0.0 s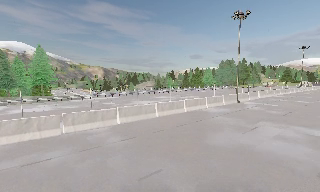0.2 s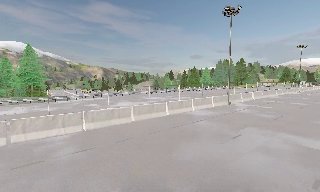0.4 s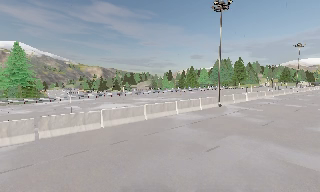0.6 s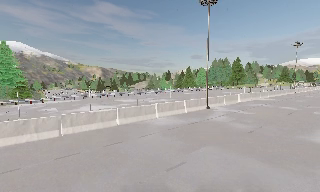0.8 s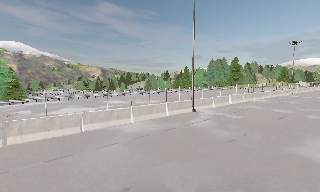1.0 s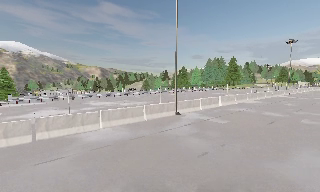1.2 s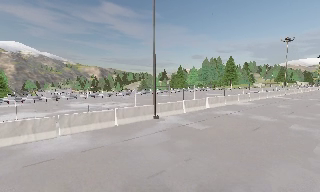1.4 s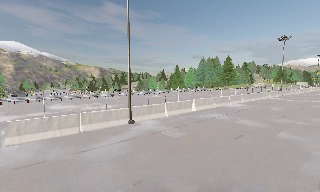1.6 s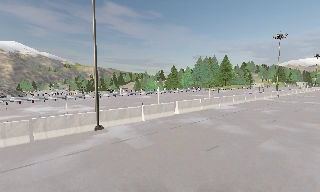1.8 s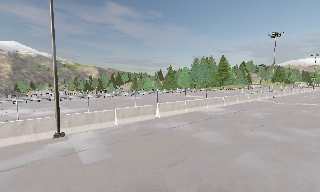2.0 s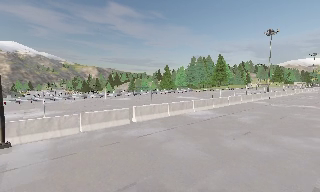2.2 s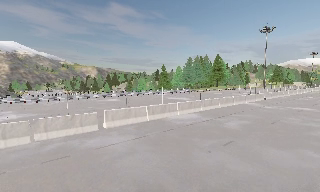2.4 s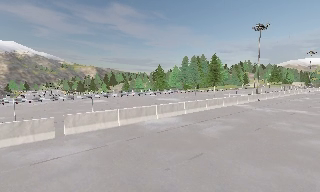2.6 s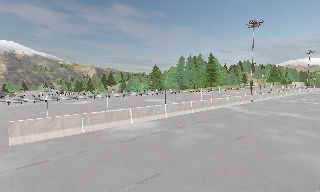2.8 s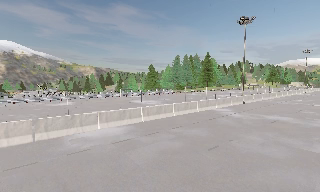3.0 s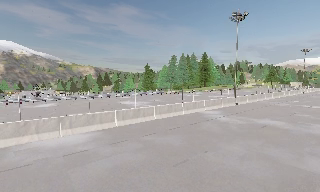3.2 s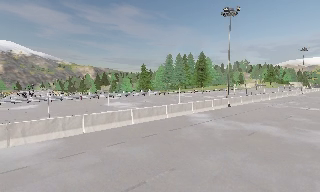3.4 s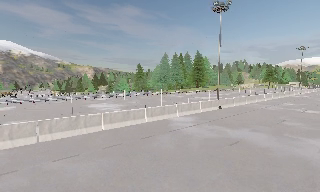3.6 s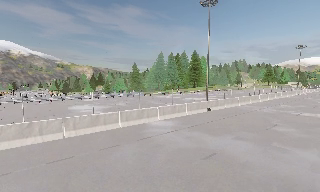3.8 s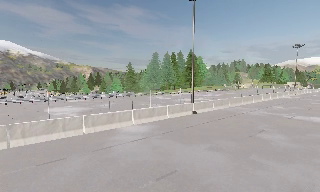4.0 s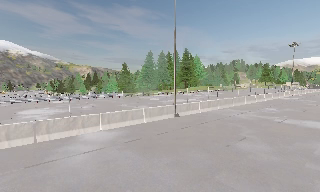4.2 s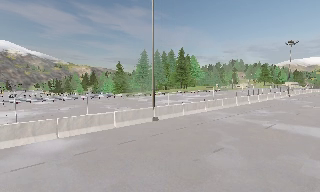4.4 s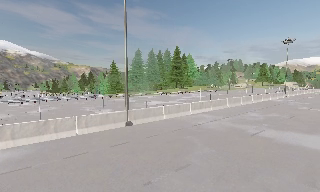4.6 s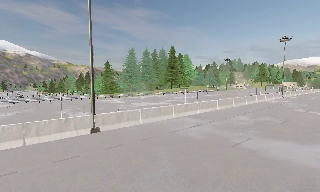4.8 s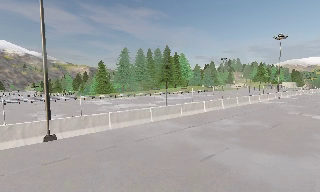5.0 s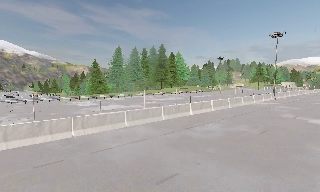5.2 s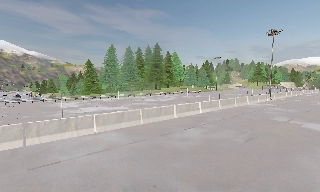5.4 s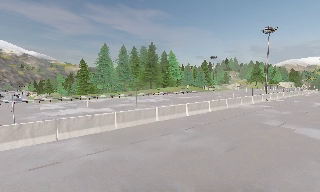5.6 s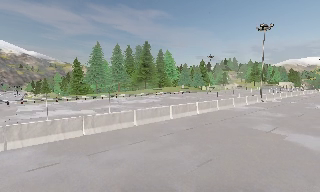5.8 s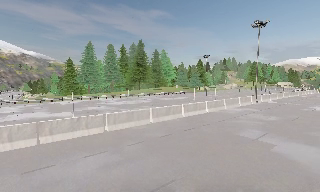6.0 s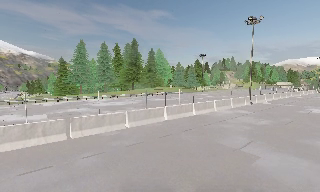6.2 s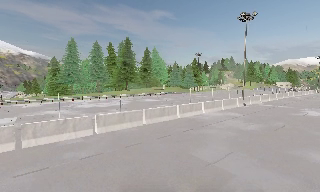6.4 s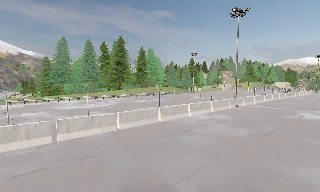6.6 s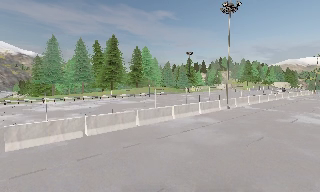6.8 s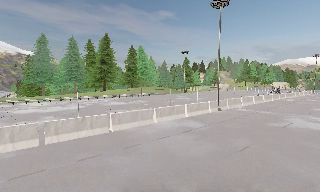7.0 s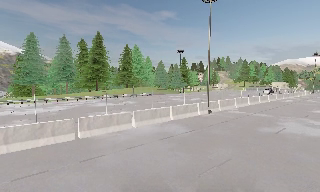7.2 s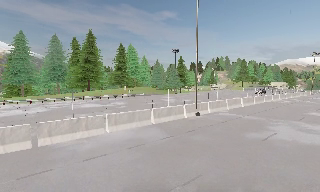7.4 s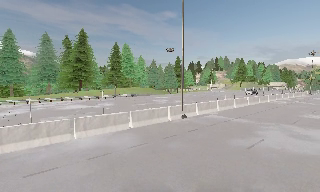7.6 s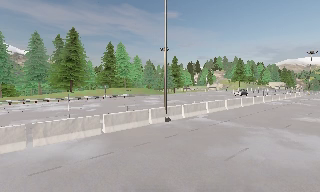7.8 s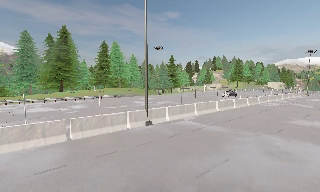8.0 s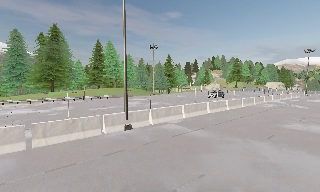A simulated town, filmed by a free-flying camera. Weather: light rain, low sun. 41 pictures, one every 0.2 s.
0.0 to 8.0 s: The camera travels to its right and forward, about 85 m, so close, fixed things drift to the left.
The film runs forward here.
